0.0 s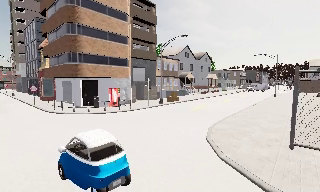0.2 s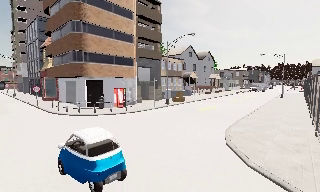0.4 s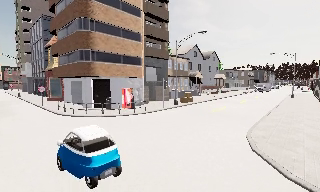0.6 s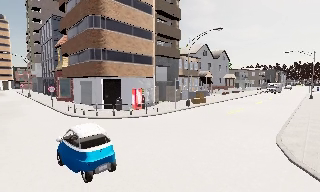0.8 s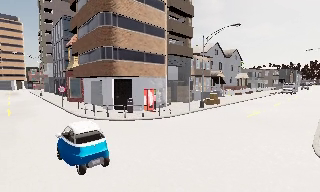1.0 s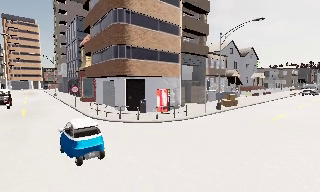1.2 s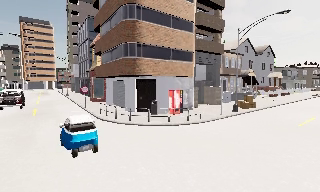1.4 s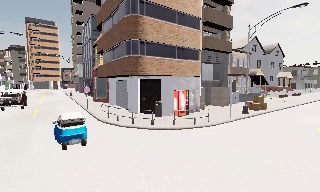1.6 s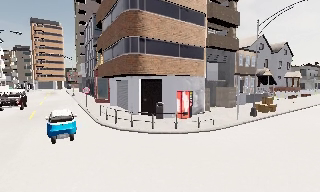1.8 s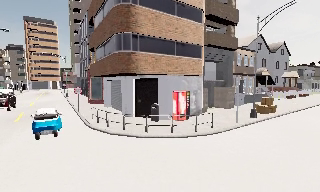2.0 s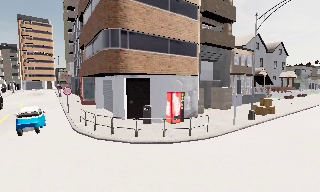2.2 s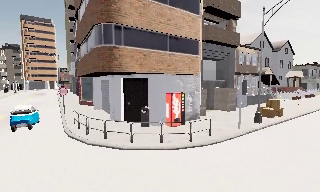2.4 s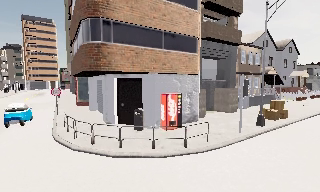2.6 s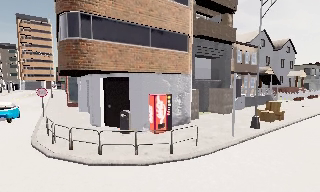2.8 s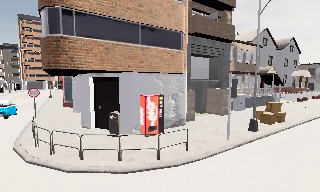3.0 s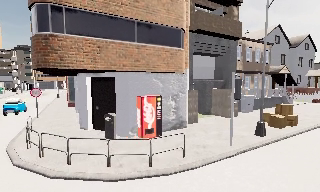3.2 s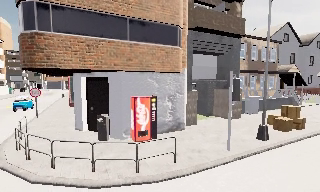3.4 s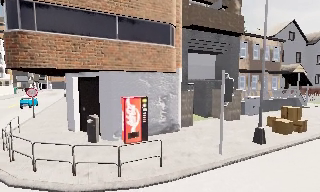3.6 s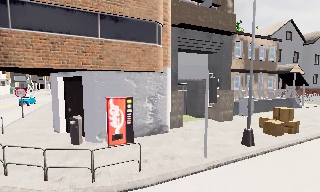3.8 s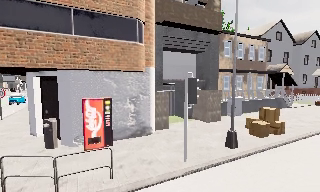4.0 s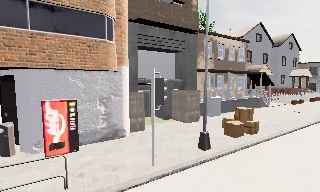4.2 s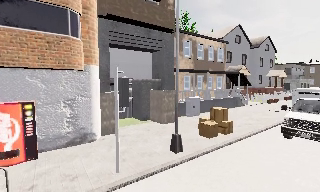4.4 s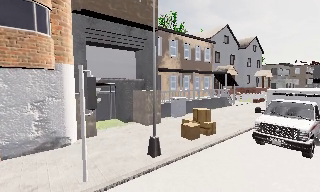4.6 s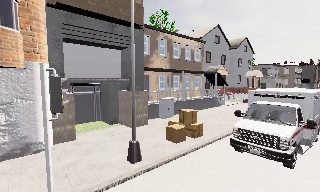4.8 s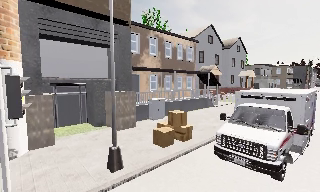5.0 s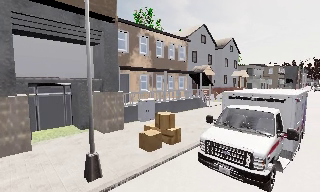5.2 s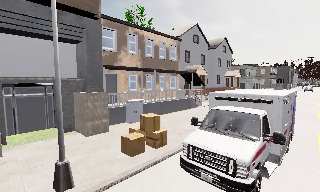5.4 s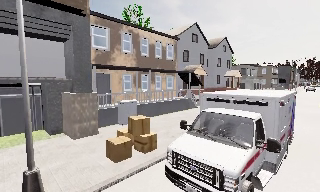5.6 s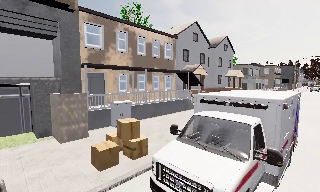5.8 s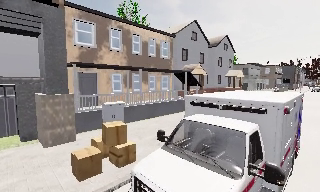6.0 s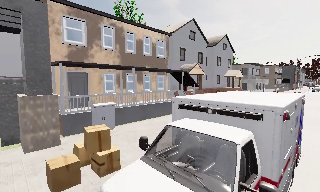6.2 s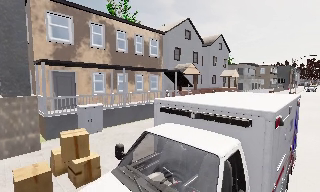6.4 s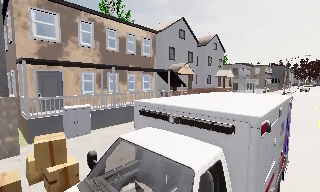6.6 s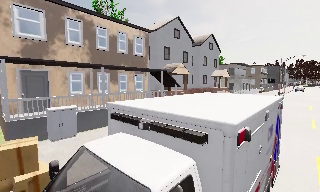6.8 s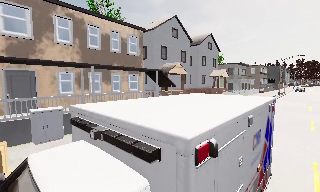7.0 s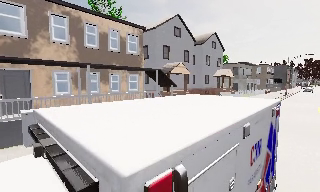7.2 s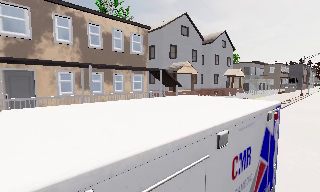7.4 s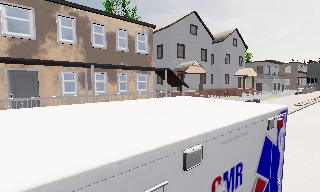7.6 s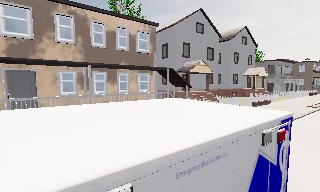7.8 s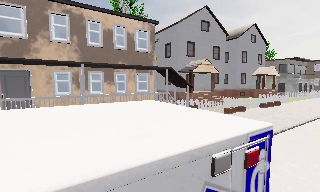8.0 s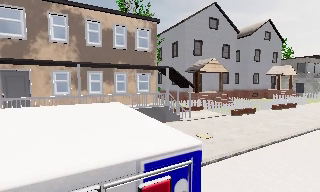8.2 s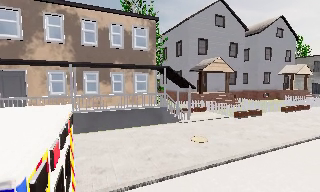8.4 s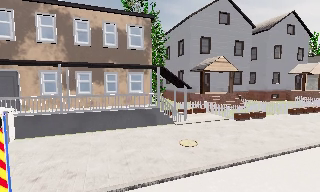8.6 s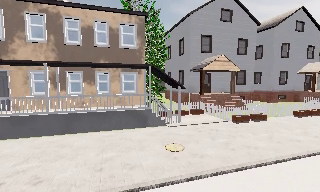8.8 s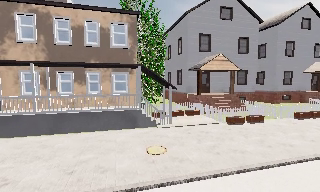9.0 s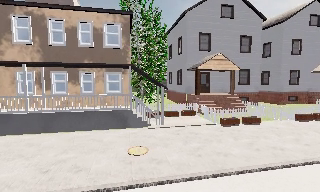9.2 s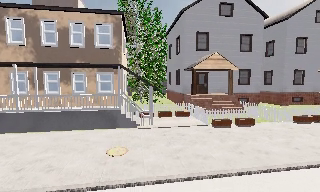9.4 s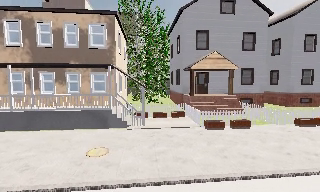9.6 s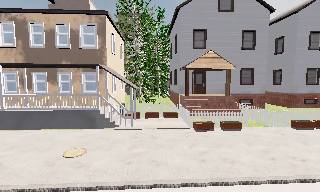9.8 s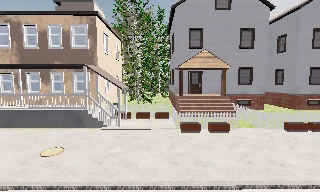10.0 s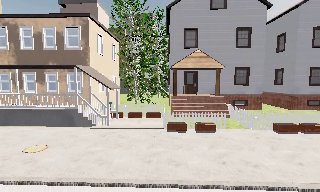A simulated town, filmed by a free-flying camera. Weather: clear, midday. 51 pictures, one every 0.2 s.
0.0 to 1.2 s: The camera pans to its left, which is counterclockwise from overhead, by about 15 degrees. It travels forward and to its left, about 5 m, so what stands in front looms larger.
1.2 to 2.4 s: The camera travels forward, about 4.5 m, so what stands in front looms larger.
2.4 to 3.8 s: The camera travels to its right and forward, about 5 m, so close, fixed things drift to the left.
3.8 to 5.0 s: The scene slides to the left, as the camera pans about 20 degrees to its right. It travels to its right and forward, about 4 m, so close, fixed things drift to the left.
5.0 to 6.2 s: The camera travels forward and to its right, about 3.5 m, so what stands in front looms larger.
6.2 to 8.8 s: The camera pans to its left, which is counterclockwise from overhead, by about 30 degrees. It travels to its right and forward, about 10 m. It gains speed.
8.8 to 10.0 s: The camera pans to its left, which is counterclockwise from overhead, by about 15 degrees. It travels to its right, about 7 m.
The film runs forward here.
